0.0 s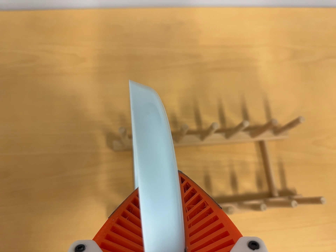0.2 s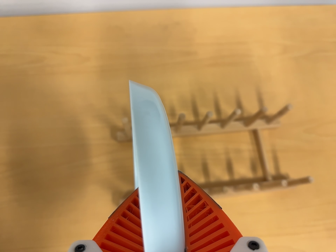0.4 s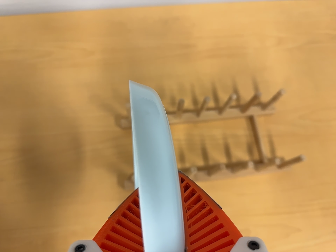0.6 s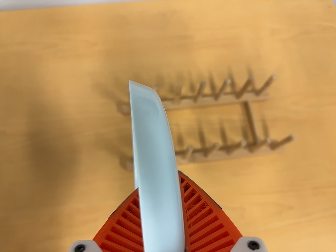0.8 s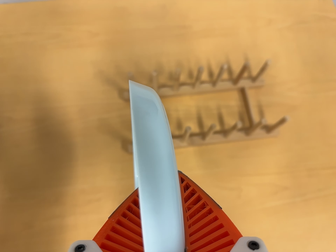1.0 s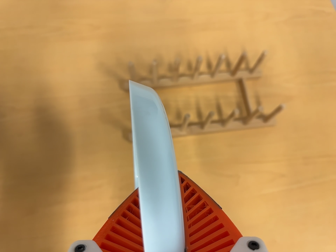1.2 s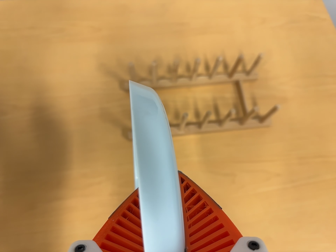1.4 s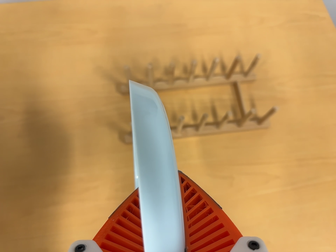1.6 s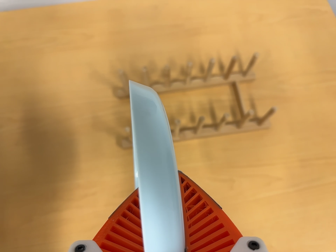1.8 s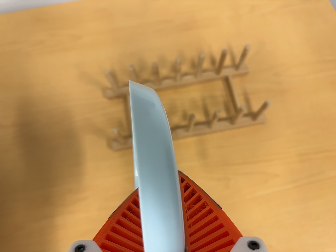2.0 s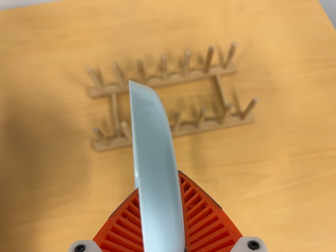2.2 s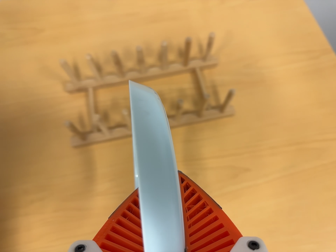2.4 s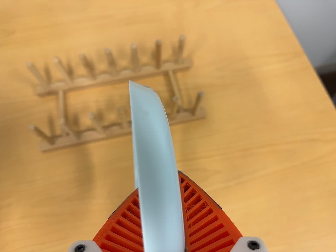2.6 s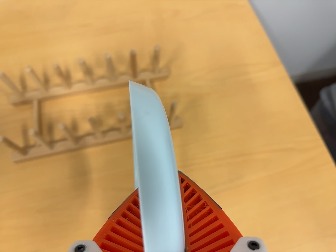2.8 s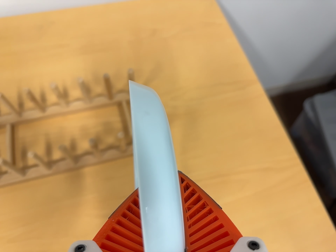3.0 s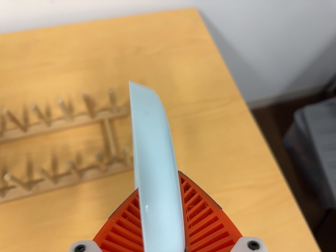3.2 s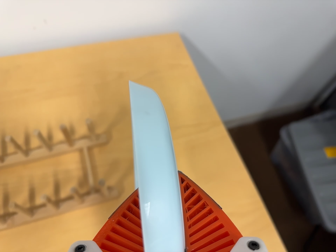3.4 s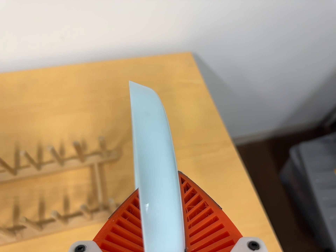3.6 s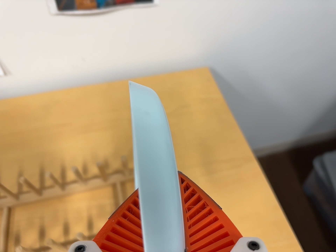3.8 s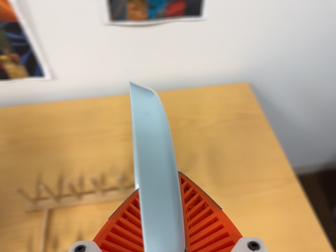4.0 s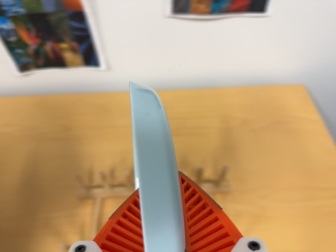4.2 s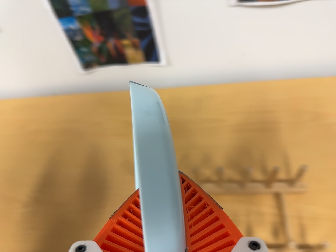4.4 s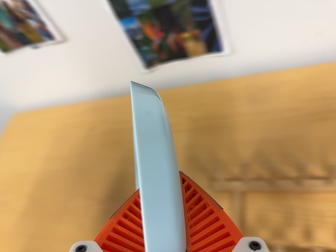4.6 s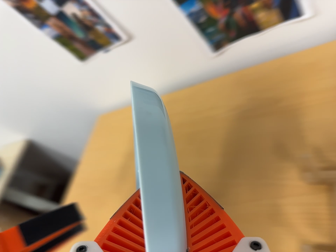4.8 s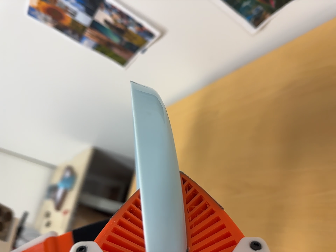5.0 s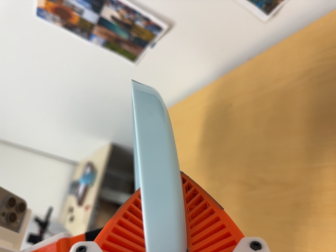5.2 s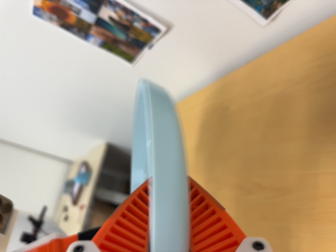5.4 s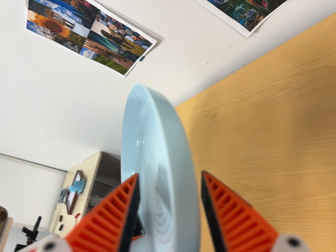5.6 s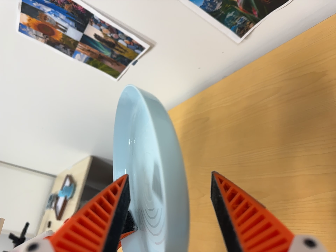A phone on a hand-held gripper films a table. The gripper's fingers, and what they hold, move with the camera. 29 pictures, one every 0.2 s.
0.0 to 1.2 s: The camera travels toward the bottom of its view and backward, about 18 cm, so close, fixed things drift upward.
1.2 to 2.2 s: The camera travels to its right and forward, about 10 cm, so close, fixed things drift to the left.
2.2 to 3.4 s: The camera travels to its right and toward the top of its view, about 16 cm, so close, fixed things drift to the left. Its aim tips toward the top of its view by about 10 degrees, and the scene shifts downward.
3.4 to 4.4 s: The camera pans to its left by about 35 degrees. It travels to its left, about 18 cm, so close, fixed things drift to the right.
4.4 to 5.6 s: The scene slides to the right, as the camera pans about 35 degrees to its left. It travels to its right and forward, about 8 cm. It rolls about its line of sight by about 15 degrees, and the scene rotates counterclockwise.
The film runs backward here.
